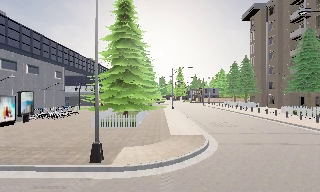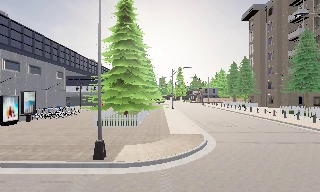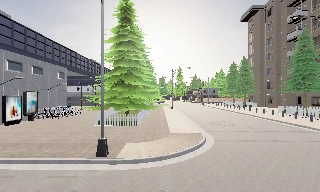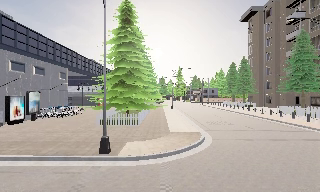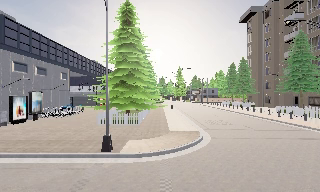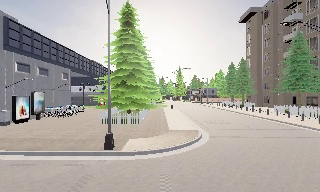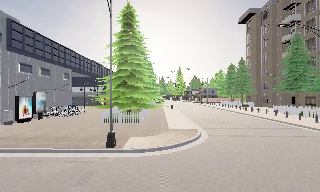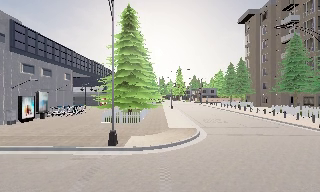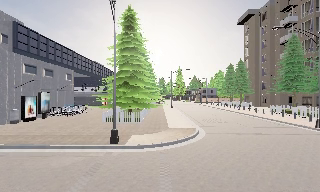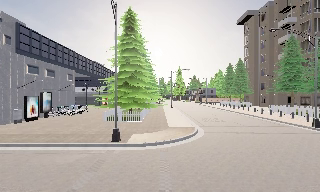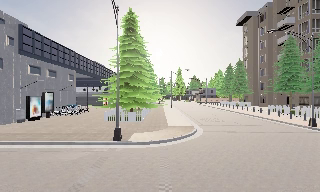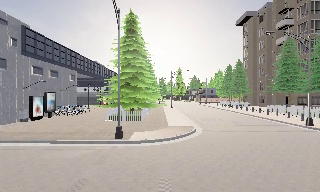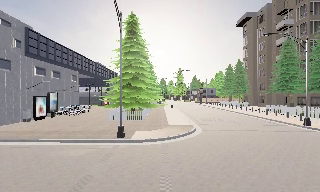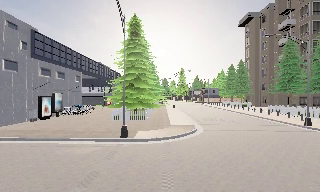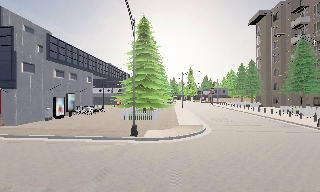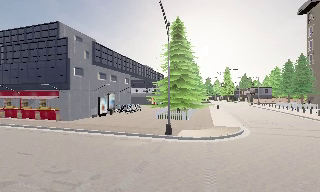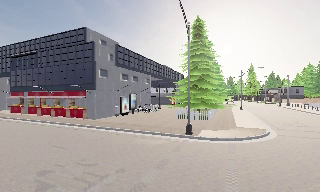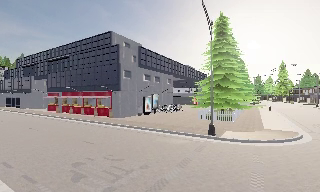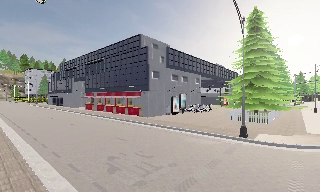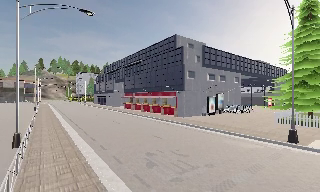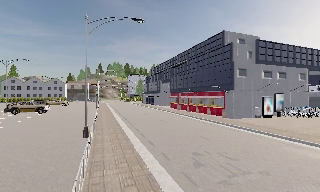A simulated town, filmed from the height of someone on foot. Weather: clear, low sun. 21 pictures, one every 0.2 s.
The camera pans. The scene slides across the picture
to the right.
The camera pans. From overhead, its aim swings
counterclockwise.
0.0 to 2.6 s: The camera travels backward, about 4 m, so what stands in front gets smaller.
2.6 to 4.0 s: The camera swings to its left by about 70 degrees, and the scene slides to the right. It travels backward, about 1.5 m.
The film runs backward here.
